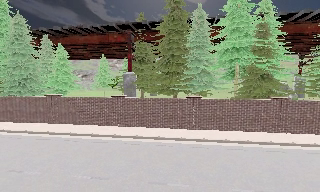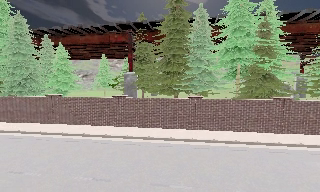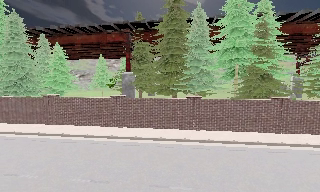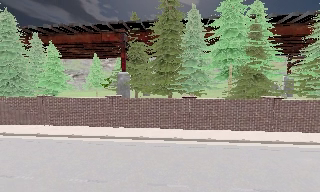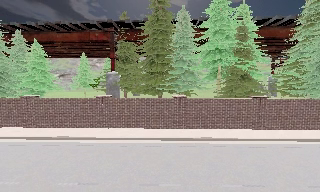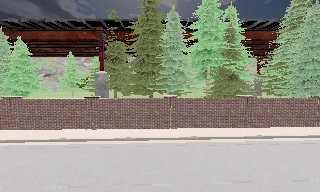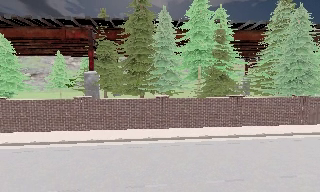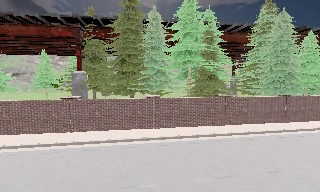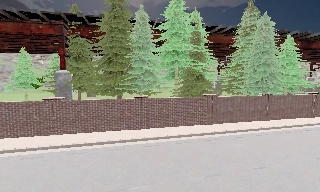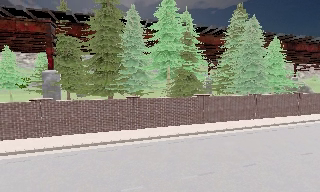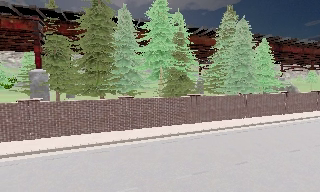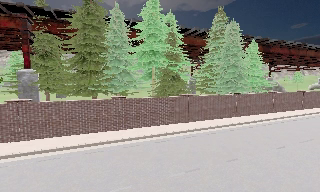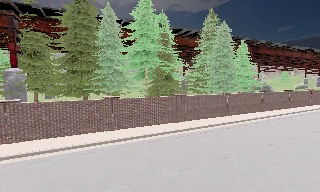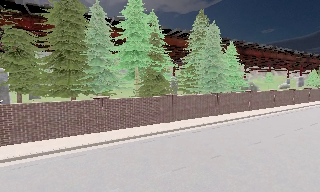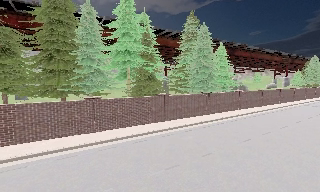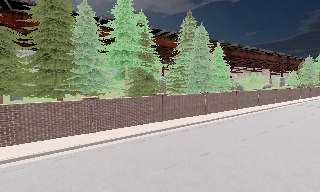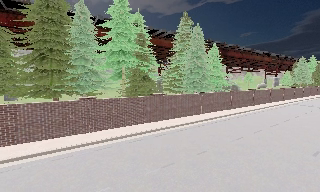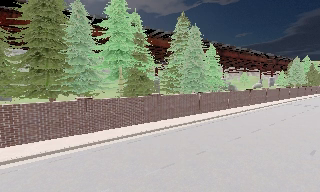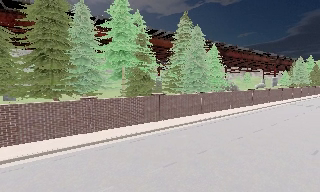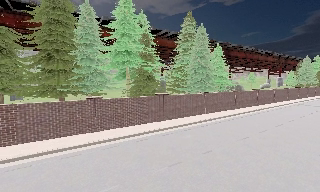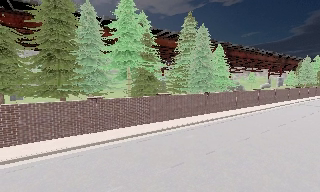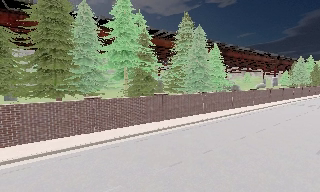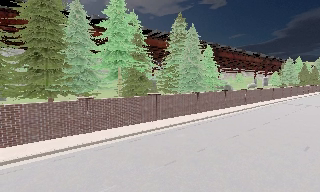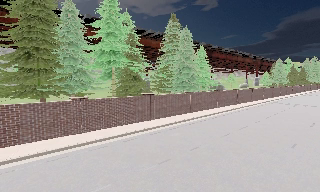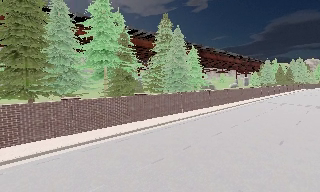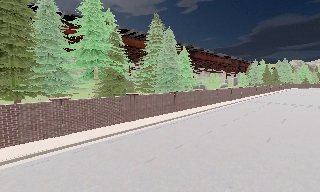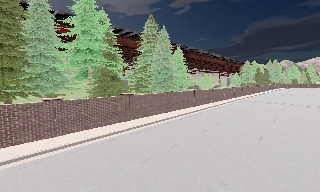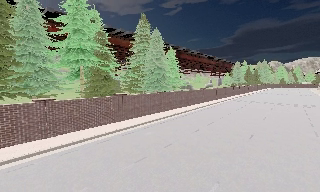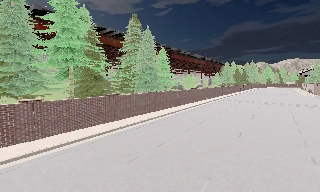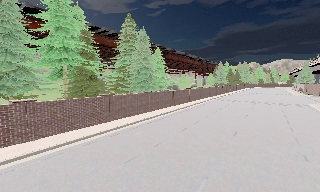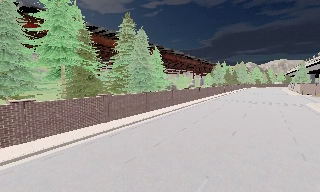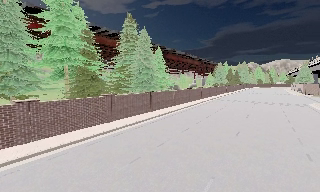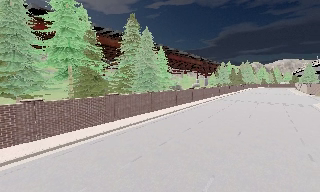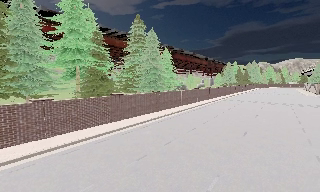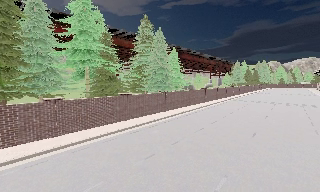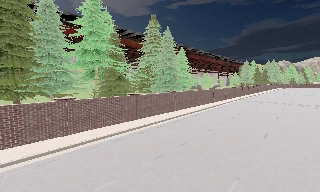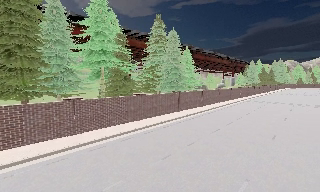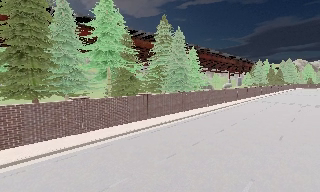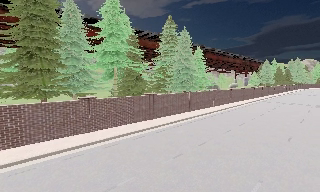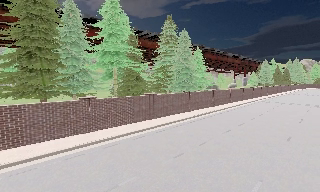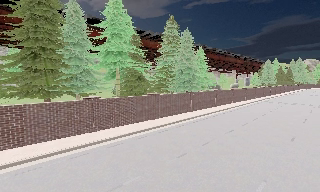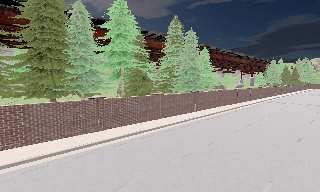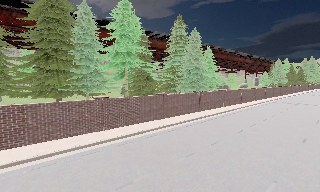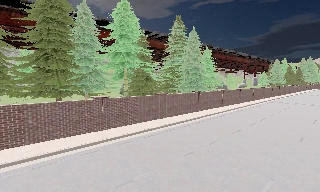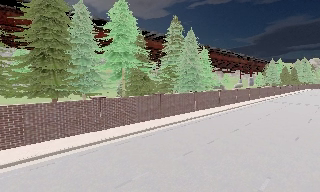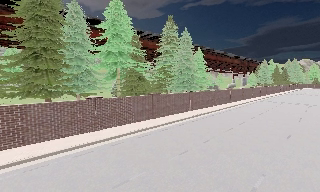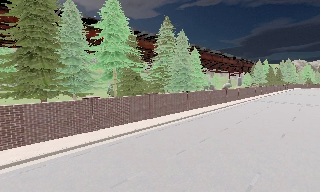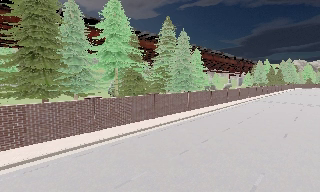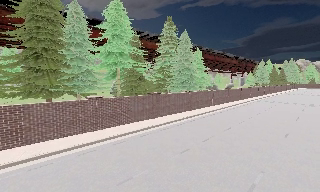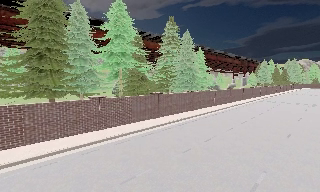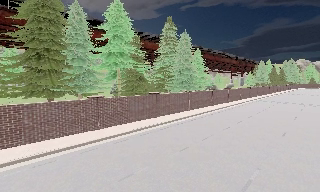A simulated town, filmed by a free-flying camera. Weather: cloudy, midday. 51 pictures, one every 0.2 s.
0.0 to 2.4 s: The camera pans to its right, which is clockwise from overhead, by about 35 degrees. It travels to its left, about 1 m.
2.4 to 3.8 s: The camera shifts only a little, or ends up much as it began.
3.8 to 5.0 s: The camera pans to its right, which is clockwise from overhead, by about 10 degrees.
5.0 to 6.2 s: The camera pans to its right, which is clockwise from overhead, by about 10 degrees. It travels to its left, about 0.5 m.
6.2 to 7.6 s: The camera pans to its left, which is counterclockwise from overhead, by about 15 degrees.
7.6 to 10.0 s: The camera travels backward and to its left, about 1 m, so what stands in front gets smaller.
The film runs backward here.
